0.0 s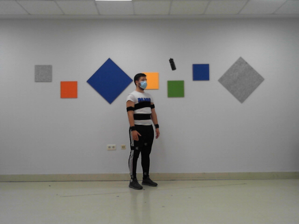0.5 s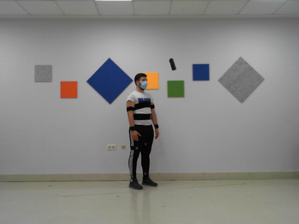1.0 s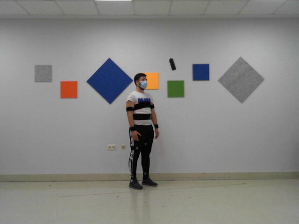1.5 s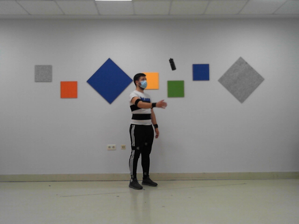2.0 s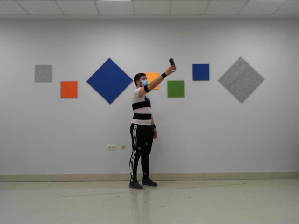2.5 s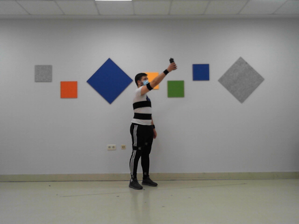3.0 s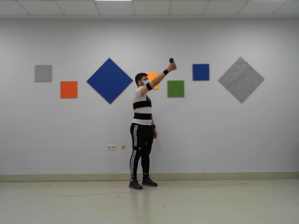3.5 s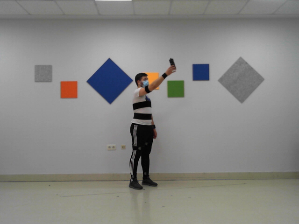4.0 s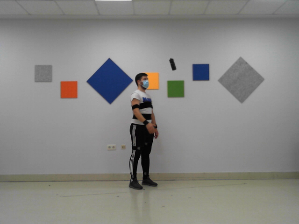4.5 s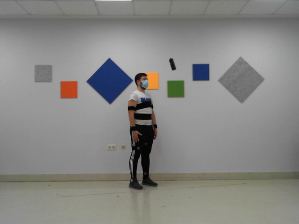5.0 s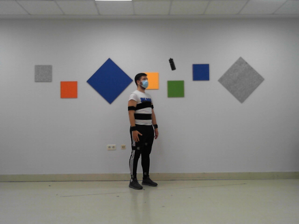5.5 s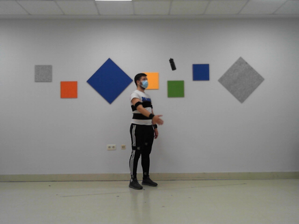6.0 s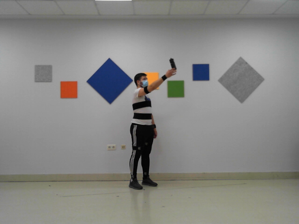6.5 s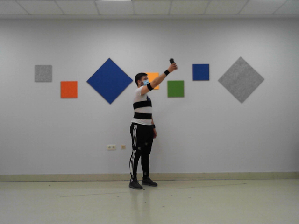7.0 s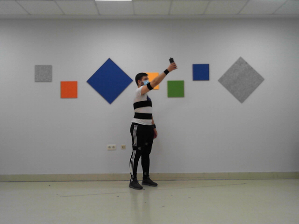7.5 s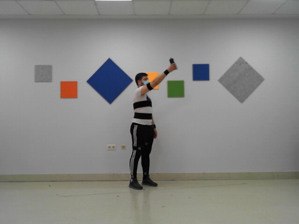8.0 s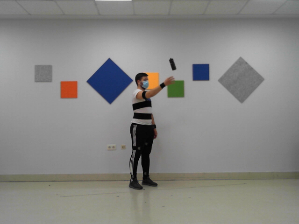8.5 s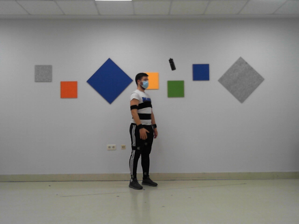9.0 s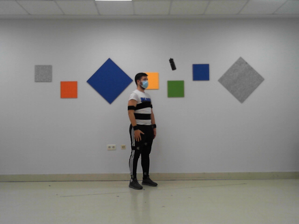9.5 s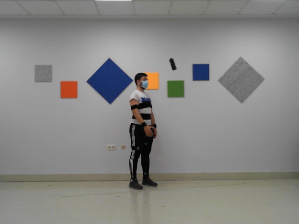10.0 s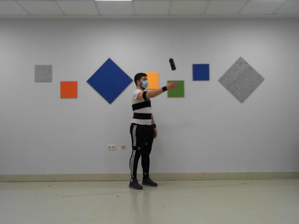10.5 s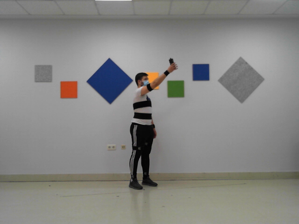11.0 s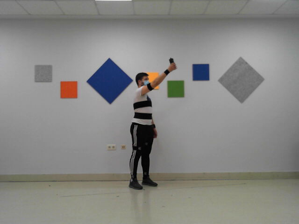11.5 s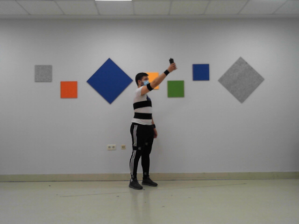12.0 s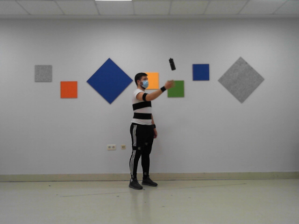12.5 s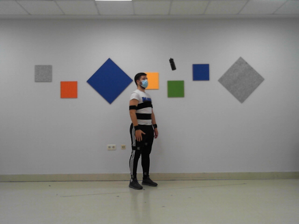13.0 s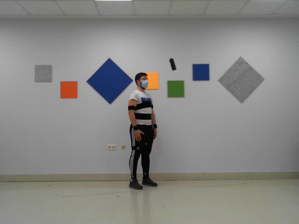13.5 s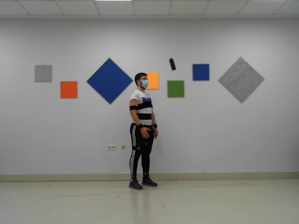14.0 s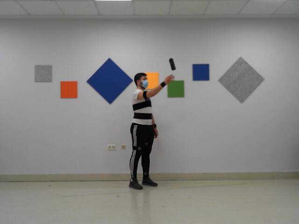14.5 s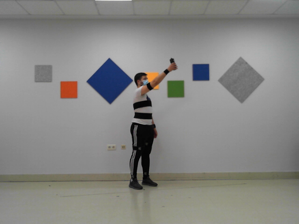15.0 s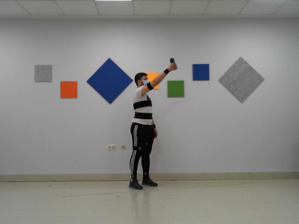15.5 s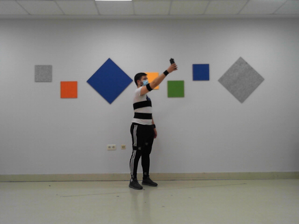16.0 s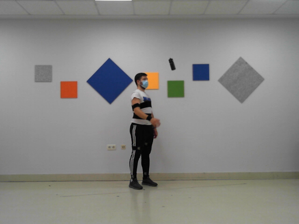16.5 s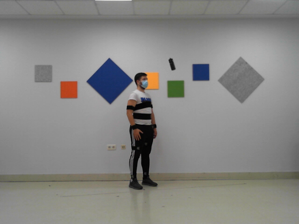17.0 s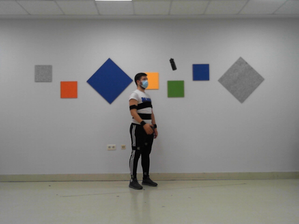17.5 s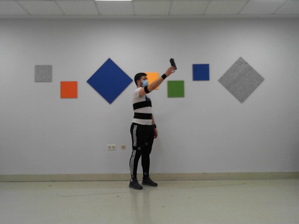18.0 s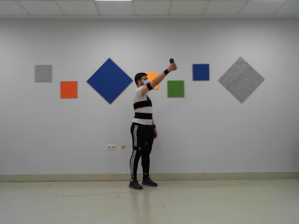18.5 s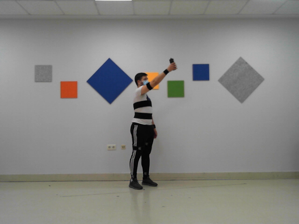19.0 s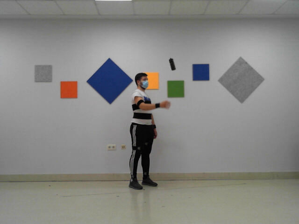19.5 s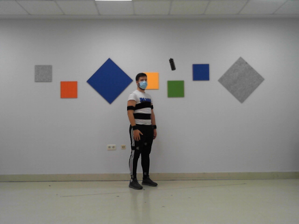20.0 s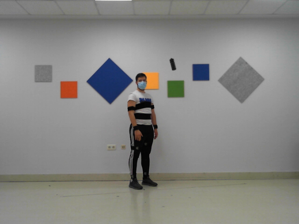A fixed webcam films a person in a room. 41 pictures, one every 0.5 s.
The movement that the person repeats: Reach up for a bottle in a high position, right hand.
